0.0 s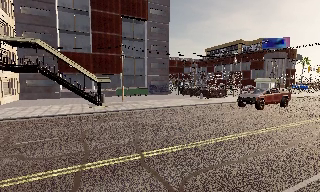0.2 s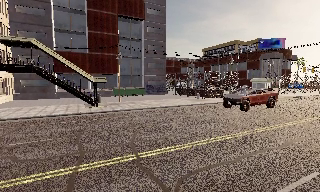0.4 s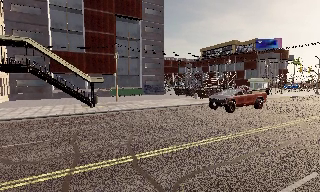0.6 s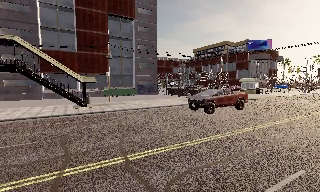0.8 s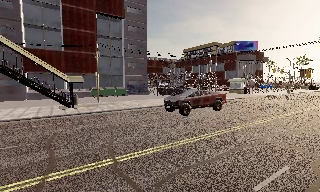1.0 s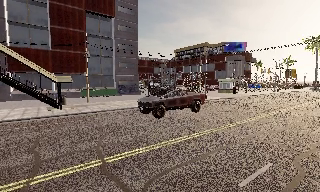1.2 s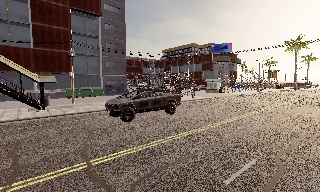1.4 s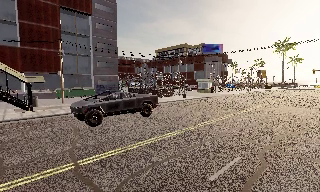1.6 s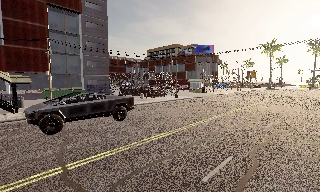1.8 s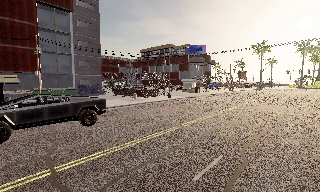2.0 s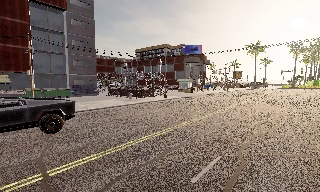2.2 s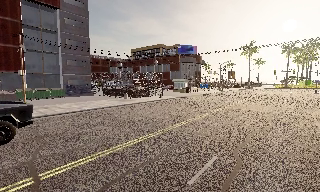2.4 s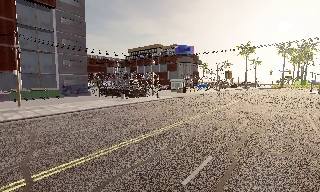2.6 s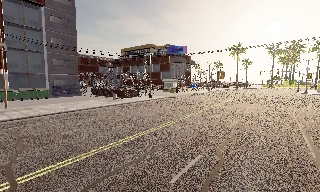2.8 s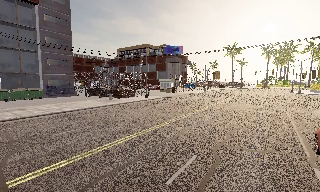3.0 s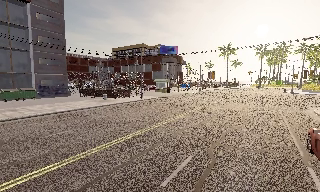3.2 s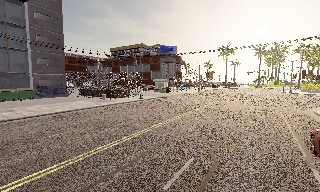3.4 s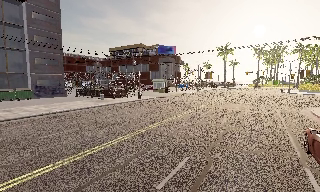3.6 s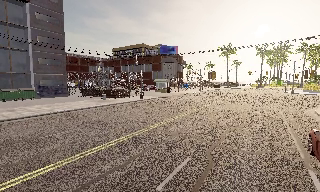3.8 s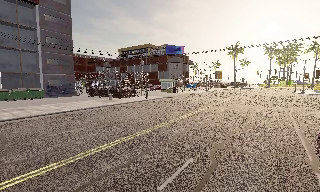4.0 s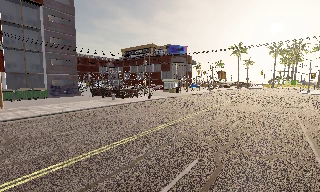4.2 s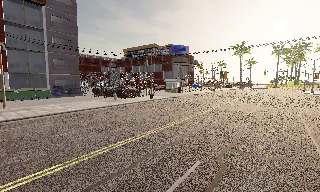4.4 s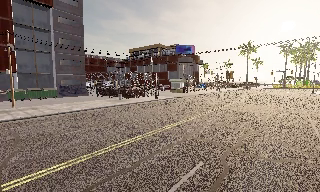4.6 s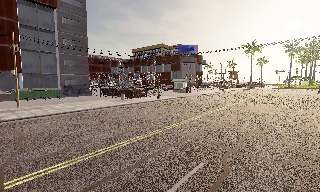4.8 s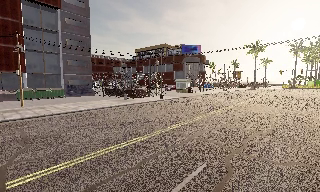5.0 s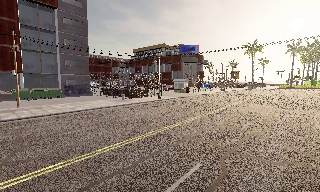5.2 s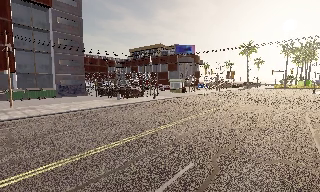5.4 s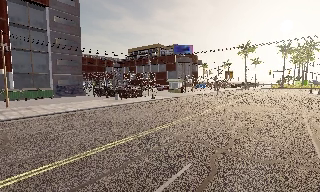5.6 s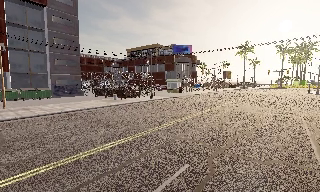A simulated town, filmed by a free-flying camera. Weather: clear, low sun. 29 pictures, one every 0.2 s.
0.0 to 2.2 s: The camera swings to its right by about 25 degrees, and the scene slides to the left. It travels to its right, about 0.5 m, so close, fixed things drift to the left.
2.2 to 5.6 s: The camera travels to its right and forward, about 1 m, so close, fixed things drift to the left.
The film runs forward here.
